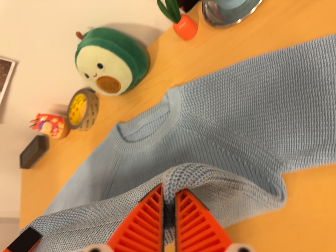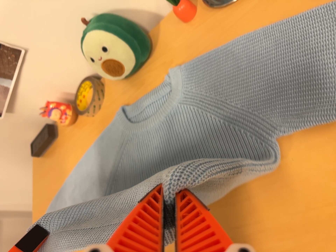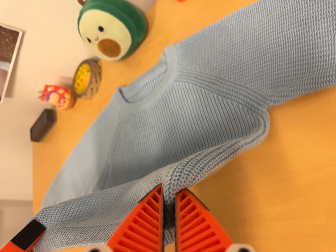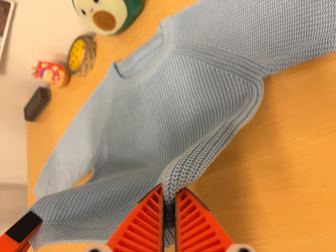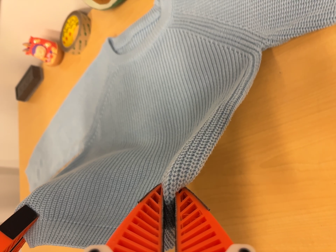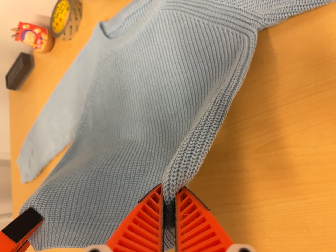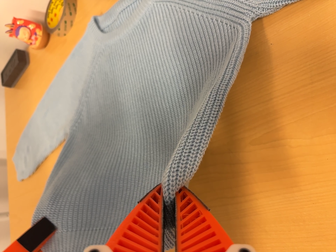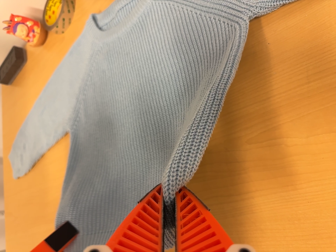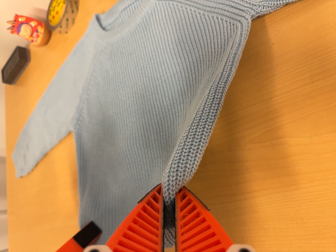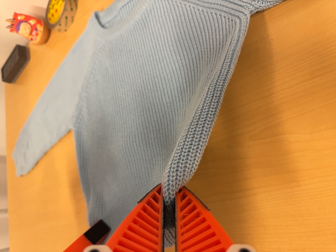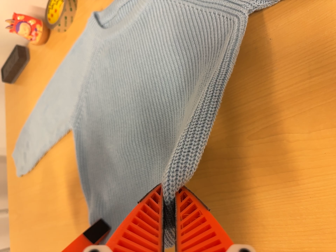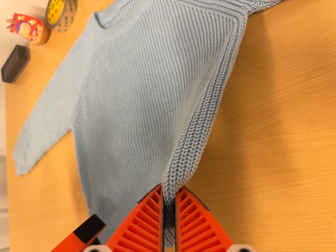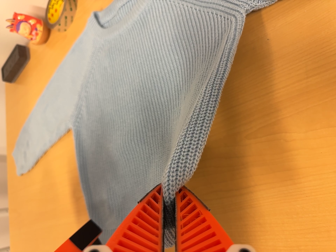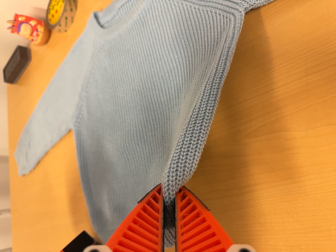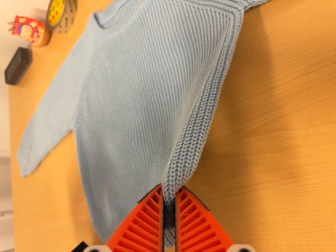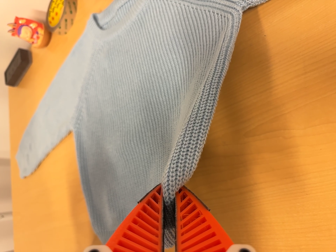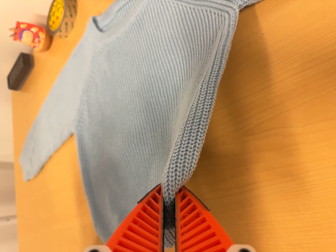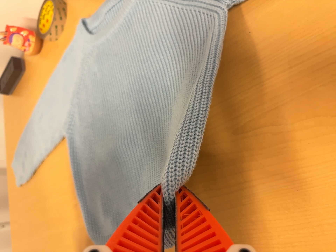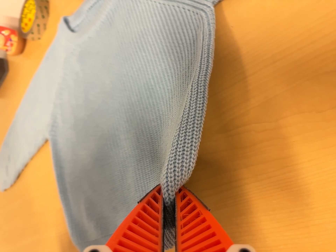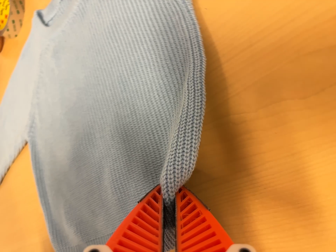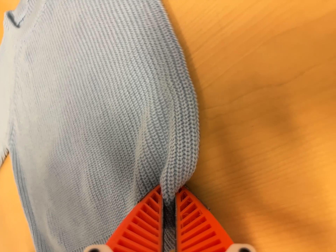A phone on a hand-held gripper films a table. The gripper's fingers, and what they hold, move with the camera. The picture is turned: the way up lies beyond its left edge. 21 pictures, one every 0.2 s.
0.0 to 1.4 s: The camera travels toward the bottom of its view, about 14 cm, so close, fixed things drift upward. Its aim tips toward the bottom of its view by about 10 degrees, and the scene shifts upward.
1.4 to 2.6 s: The camera keeps its place and its aim.
2.6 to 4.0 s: The camera travels to its right and forward, about 10 cm, so close, fixed things drift to the left. It rolls about its line of sight by about 10 degrees, and the scene rotates counterclockwise.
The film runs backward here.
